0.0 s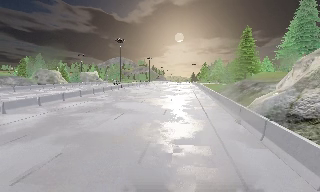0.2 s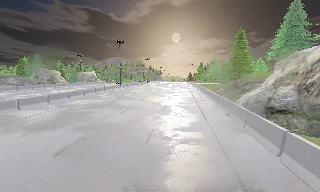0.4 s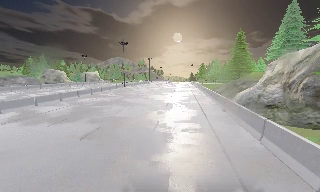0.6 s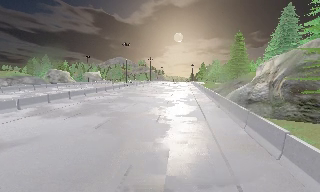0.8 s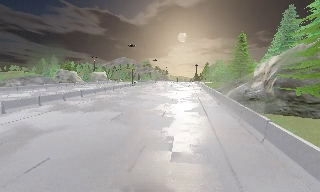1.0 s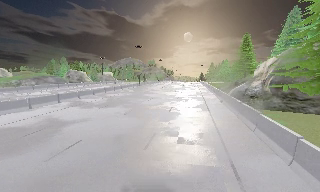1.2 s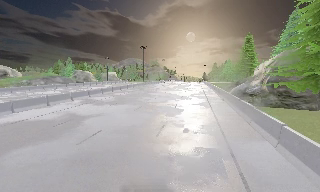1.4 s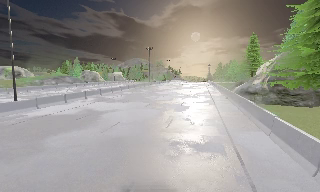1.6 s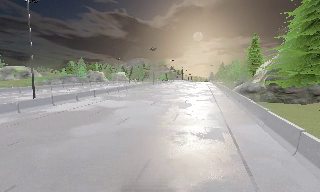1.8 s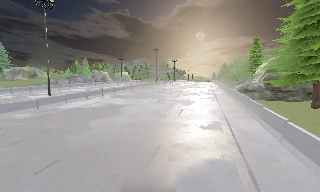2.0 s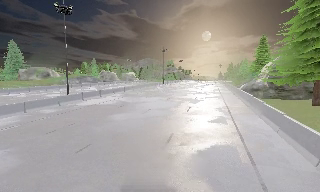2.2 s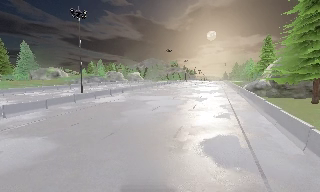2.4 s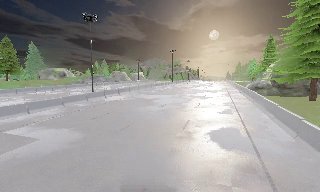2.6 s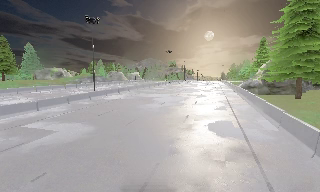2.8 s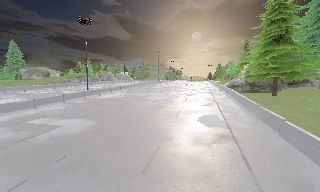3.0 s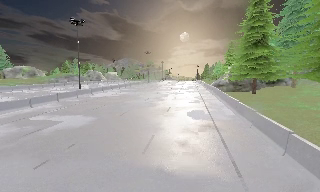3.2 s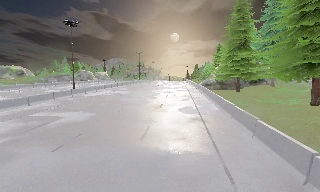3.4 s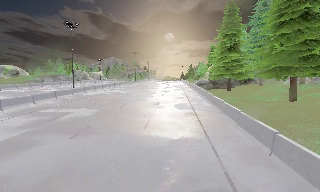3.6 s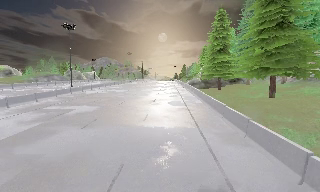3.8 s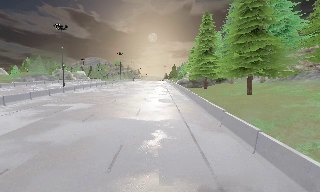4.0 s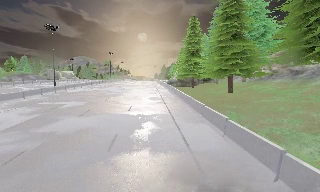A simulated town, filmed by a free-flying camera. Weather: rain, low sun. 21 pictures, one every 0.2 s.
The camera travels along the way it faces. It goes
backward.
0.0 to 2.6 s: The camera travels backward, about 20 m, so what stands in front gets smaller.
2.6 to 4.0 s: The camera pans to its right, which is clockwise from overhead, by about 25 degrees. It travels backward, about 11 m, so what stands in front gets smaller.
The film runs backward here.
